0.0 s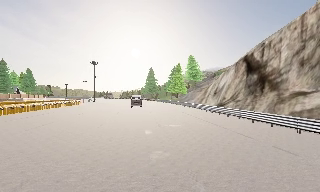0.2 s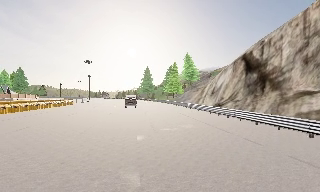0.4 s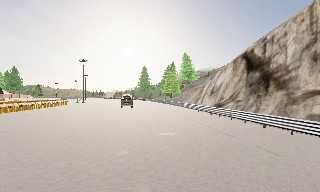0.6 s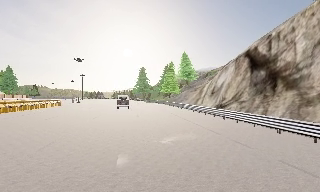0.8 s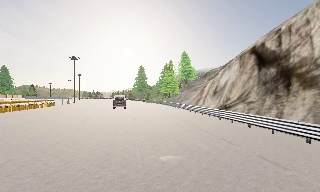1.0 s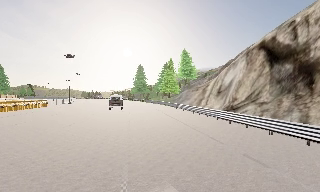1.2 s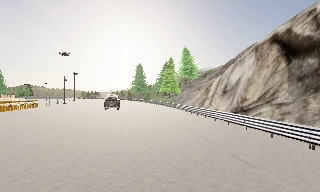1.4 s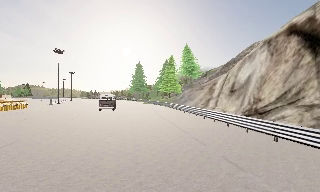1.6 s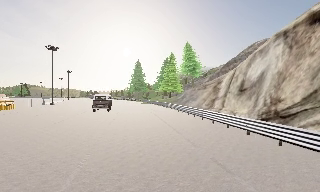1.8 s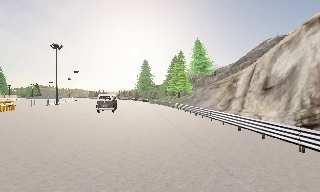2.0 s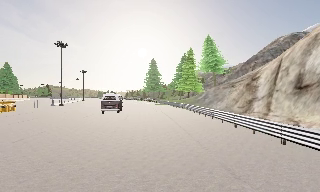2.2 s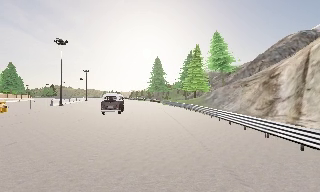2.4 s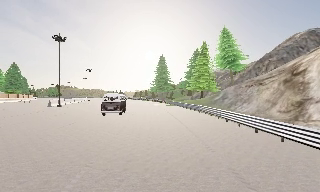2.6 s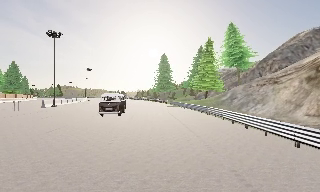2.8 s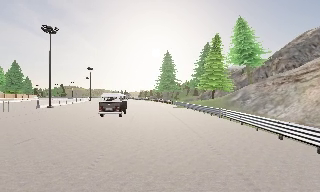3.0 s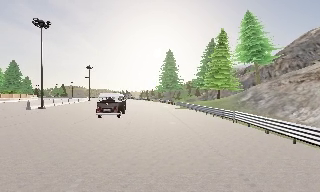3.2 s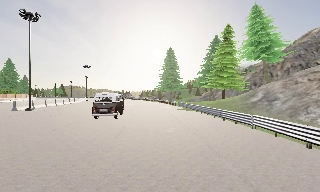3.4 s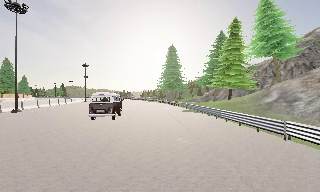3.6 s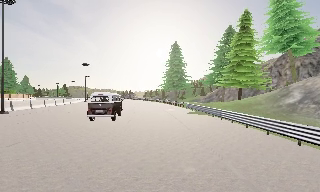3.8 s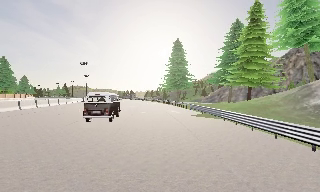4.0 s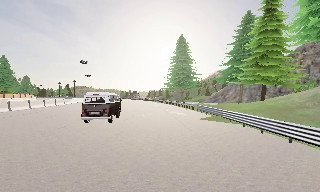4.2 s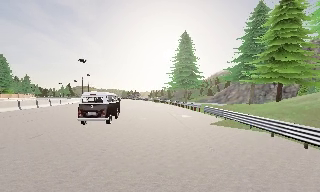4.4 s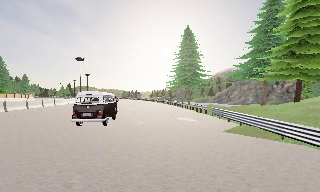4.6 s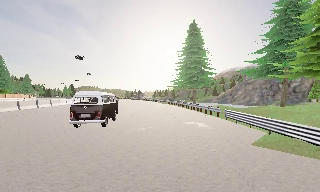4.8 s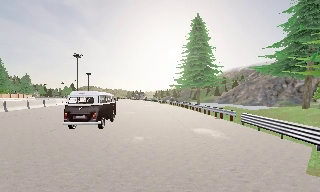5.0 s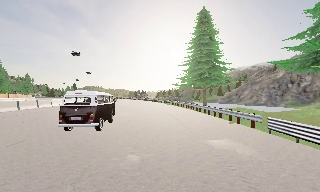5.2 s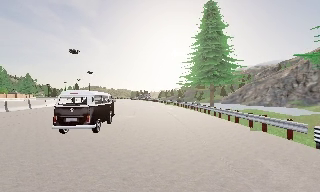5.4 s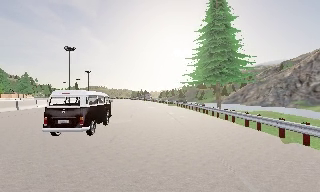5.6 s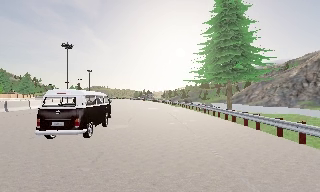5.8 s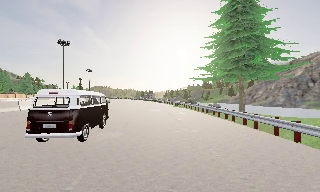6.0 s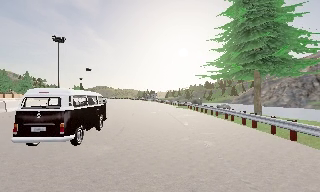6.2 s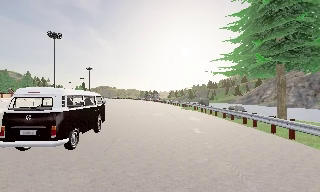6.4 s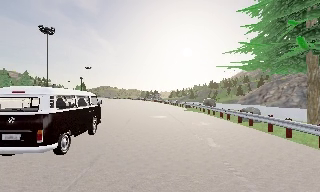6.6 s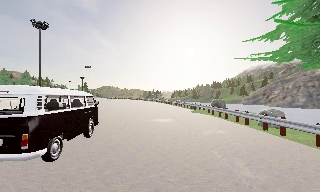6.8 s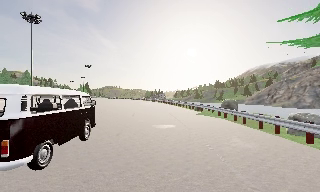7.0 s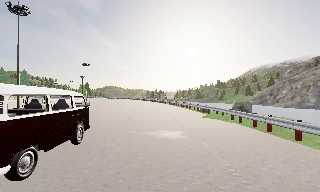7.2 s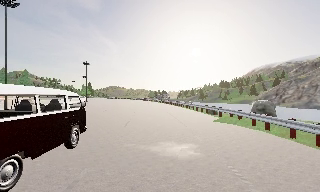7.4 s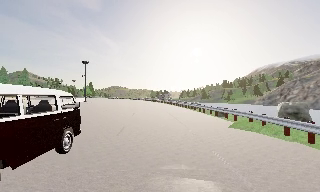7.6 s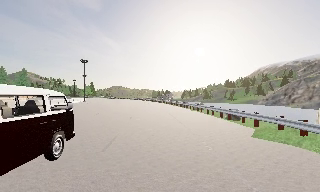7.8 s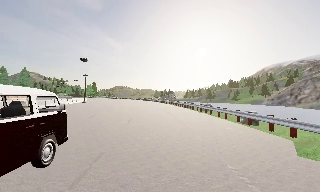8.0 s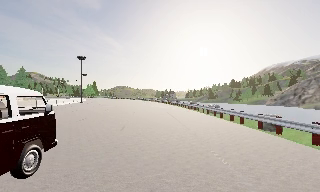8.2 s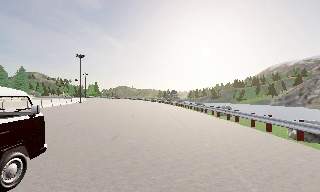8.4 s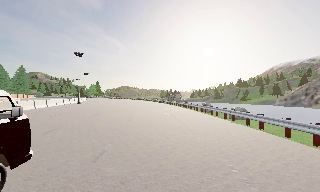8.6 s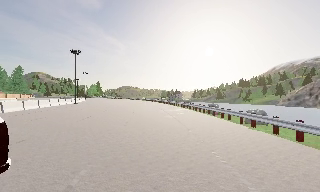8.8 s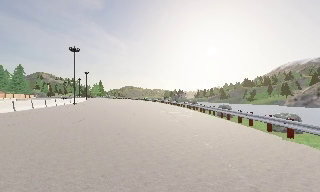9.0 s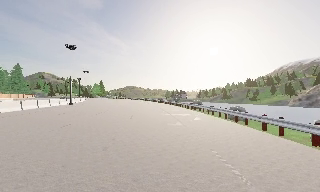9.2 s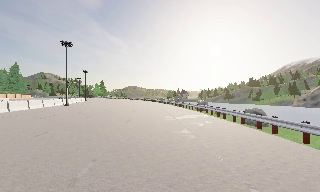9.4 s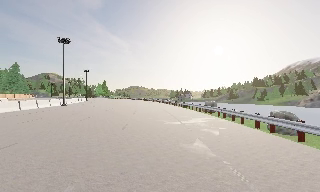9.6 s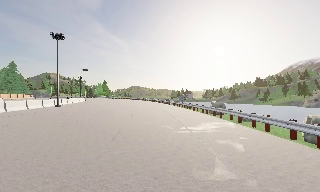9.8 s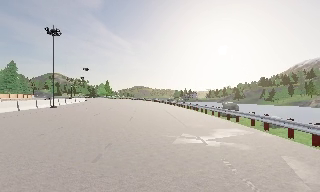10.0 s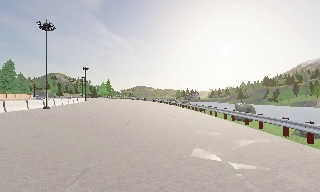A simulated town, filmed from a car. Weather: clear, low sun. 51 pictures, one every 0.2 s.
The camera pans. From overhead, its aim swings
counterclockwise.
The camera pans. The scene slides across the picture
to the right.
0.0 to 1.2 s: The camera travels forward, about 9 m, so what stands in front looms larger. It gains speed.
1.2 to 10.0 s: The camera swings to its left by about 35 degrees, and the scene slides to the right. It travels forward, about 90 m.
The film runs forward here.
